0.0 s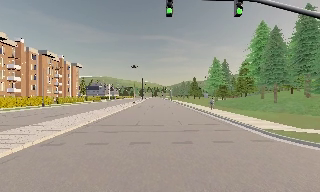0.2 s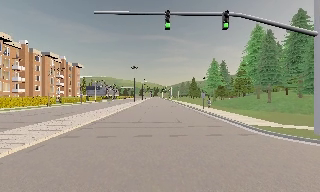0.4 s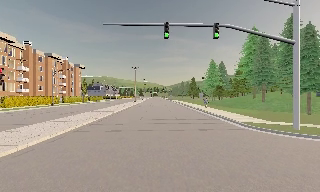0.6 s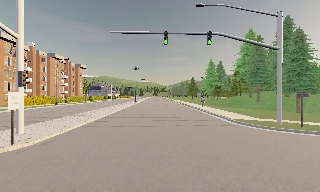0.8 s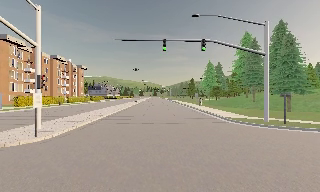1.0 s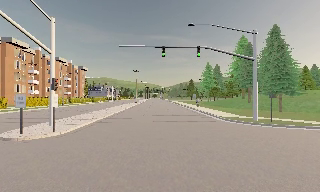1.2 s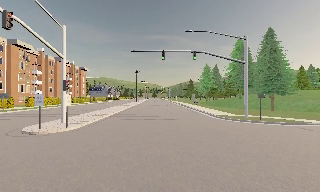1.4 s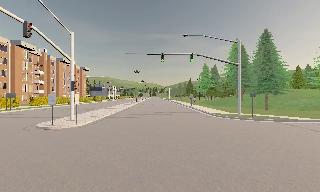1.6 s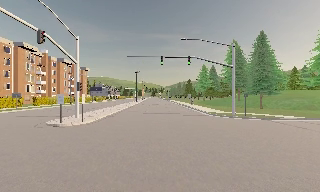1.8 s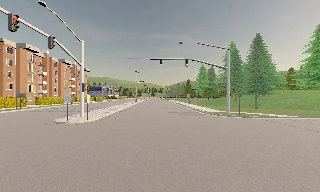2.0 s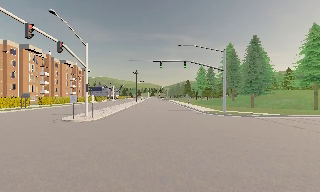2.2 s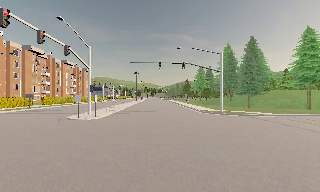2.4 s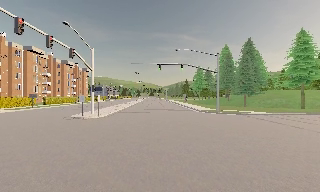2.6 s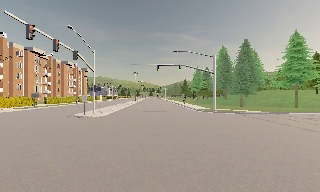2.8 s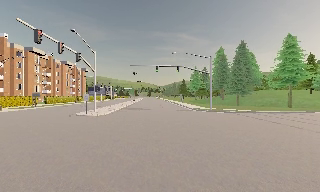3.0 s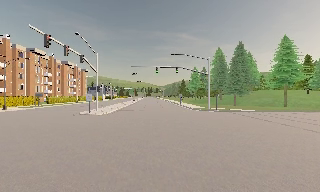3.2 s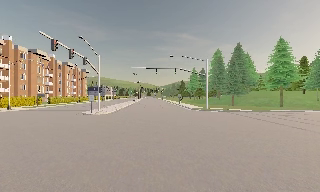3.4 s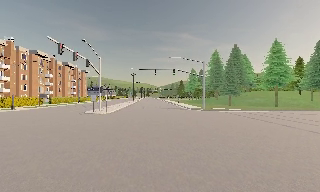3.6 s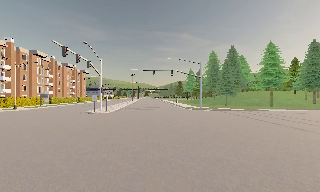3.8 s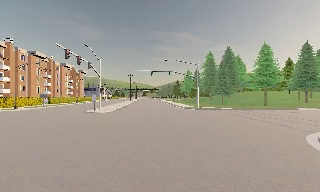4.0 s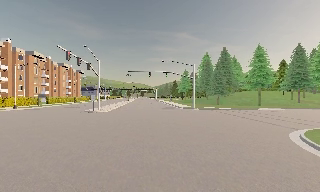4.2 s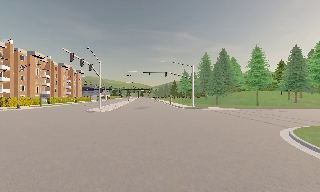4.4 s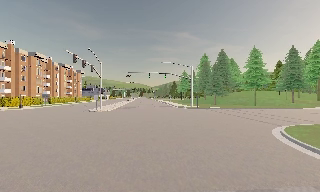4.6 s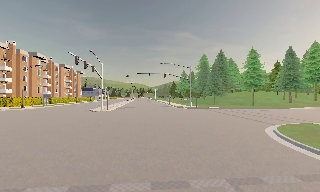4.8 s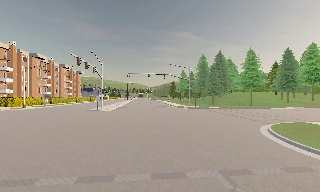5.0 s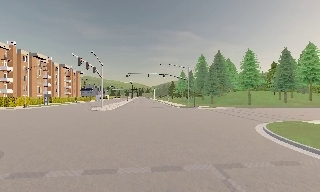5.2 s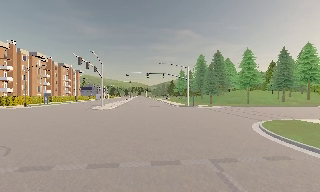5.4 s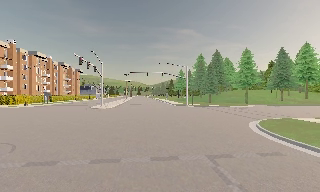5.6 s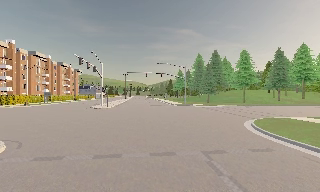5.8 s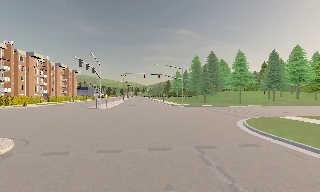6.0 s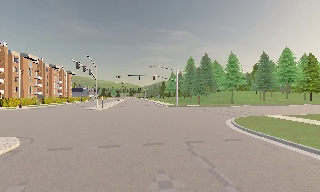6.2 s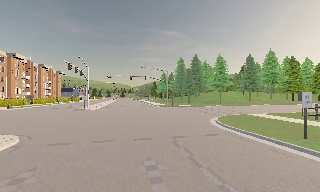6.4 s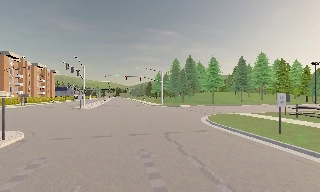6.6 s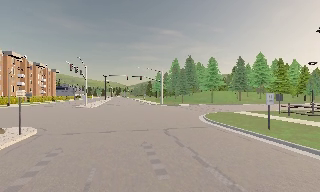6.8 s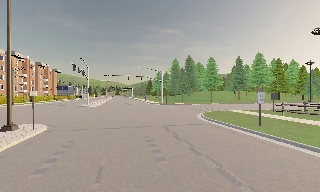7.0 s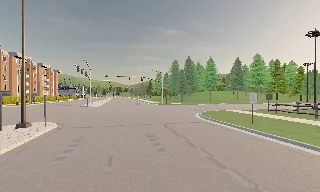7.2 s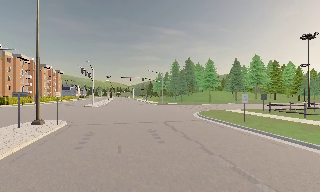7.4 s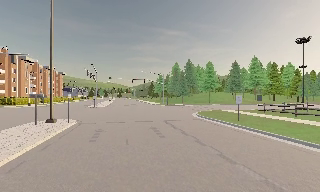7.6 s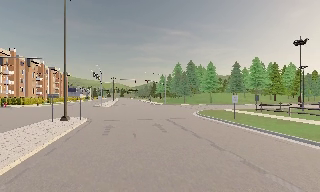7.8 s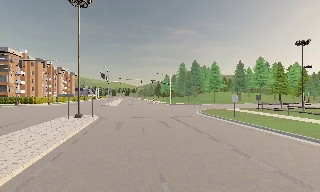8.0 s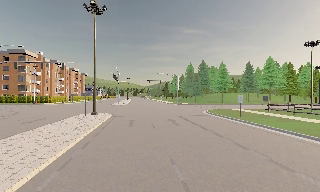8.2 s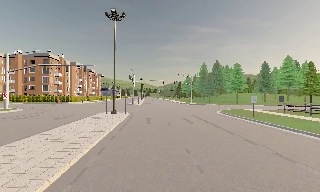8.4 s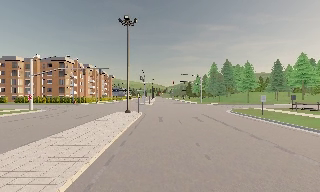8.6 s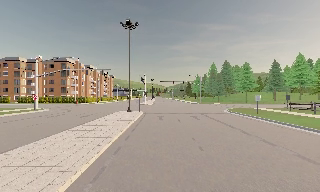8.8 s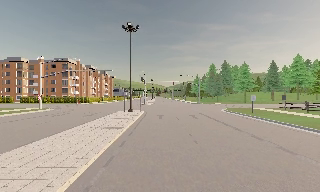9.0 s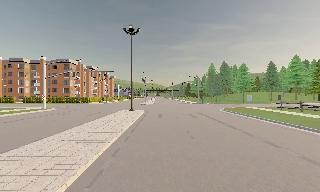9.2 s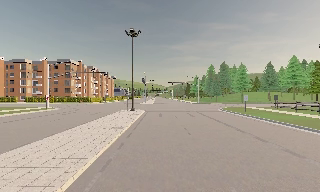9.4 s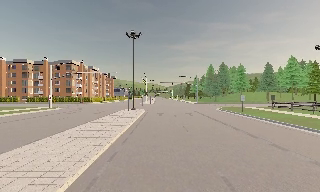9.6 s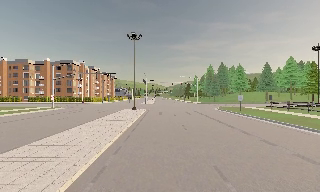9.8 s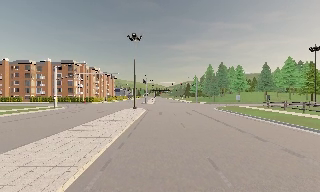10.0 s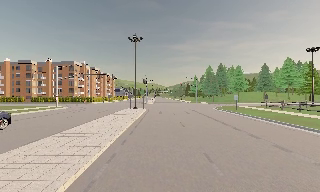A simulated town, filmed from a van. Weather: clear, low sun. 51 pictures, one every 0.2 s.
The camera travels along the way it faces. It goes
backward.
0.0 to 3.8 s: The camera travels backward, about 20 m, so what stands in front gets smaller.
3.8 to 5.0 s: The camera travels backward, about 3.5 m, so what stands in front gets smaller. It loses speed.
5.0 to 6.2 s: The camera travels backward, about 3.5 m, so what stands in front gets smaller. It gains speed.
6.2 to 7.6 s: The camera travels backward, about 7 m, so what stands in front gets smaller.
7.6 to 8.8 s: The camera pans to its left, which is counterclockwise from overhead, by about 10 degrees. It travels backward, about 6 m, so what stands in front gets smaller.
8.8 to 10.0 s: The camera travels backward, about 4.5 m, so what stands in front gets smaller.
The film runs backward here.
